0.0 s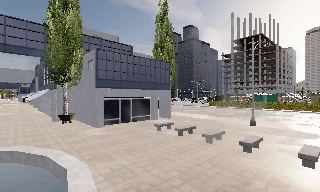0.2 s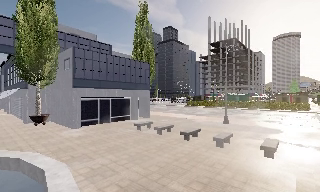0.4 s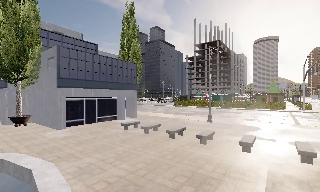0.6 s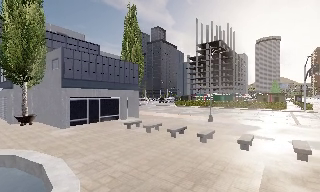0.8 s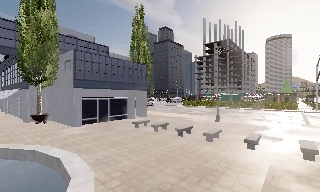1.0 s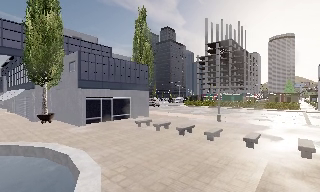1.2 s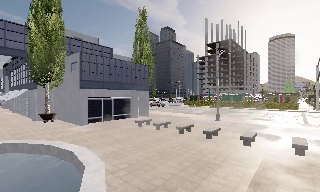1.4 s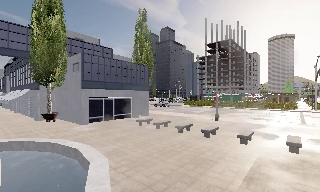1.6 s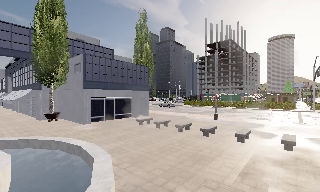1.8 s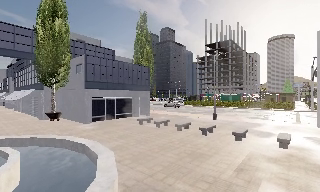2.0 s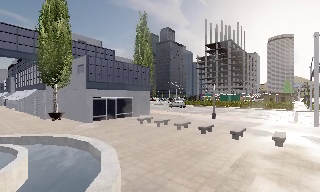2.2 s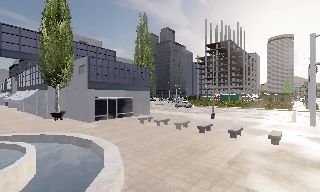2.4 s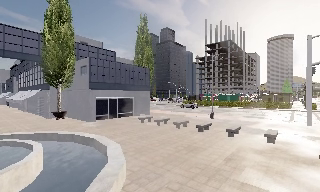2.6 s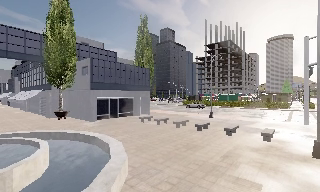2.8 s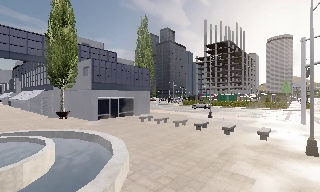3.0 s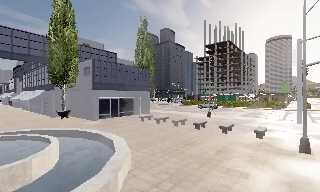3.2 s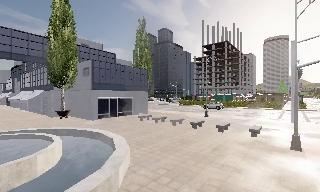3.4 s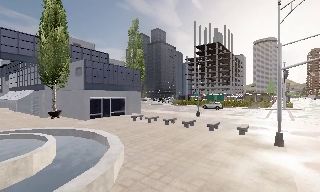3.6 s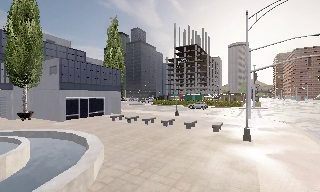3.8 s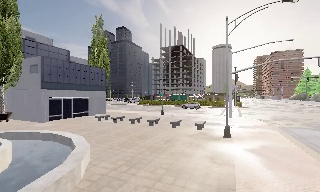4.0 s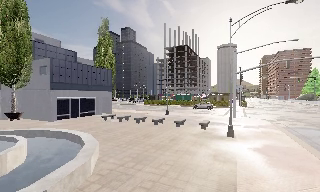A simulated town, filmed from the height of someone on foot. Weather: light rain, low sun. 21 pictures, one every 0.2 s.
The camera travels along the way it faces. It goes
backward.
0.0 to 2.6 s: The camera travels backward, about 4 m, so what stands in front gets smaller.
2.6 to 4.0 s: The camera pans to its right, which is clockwise from overhead, by about 15 degrees. It travels backward, about 2 m, so what stands in front gets smaller.
The film runs backward here.
